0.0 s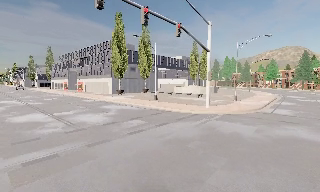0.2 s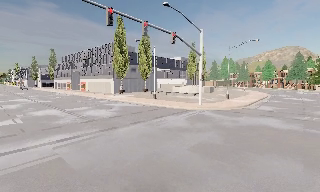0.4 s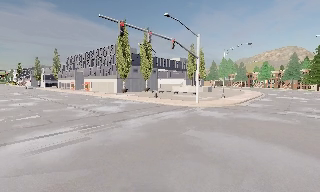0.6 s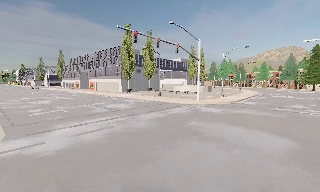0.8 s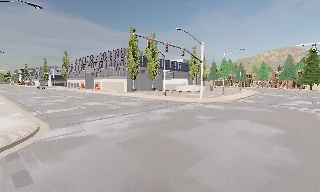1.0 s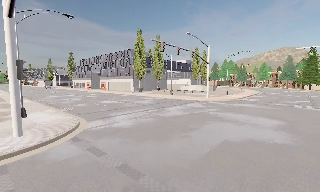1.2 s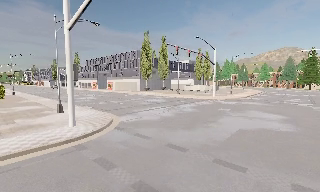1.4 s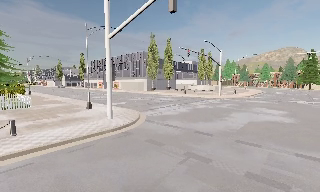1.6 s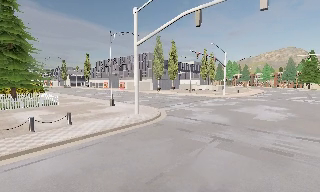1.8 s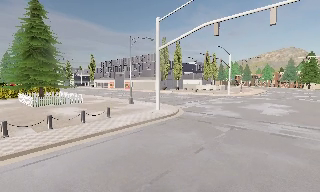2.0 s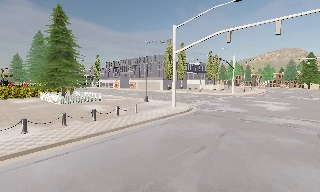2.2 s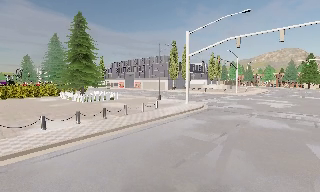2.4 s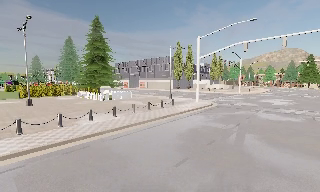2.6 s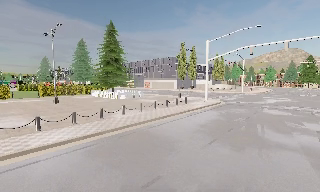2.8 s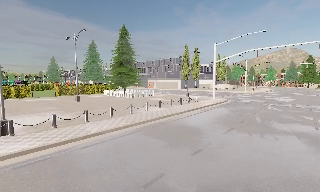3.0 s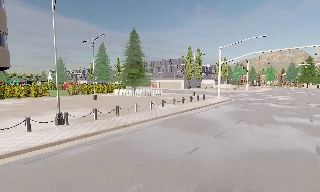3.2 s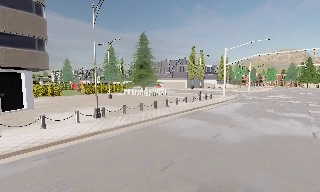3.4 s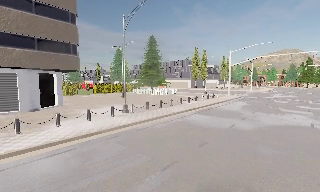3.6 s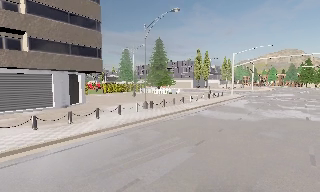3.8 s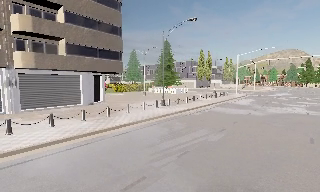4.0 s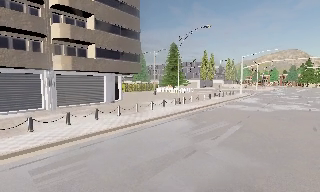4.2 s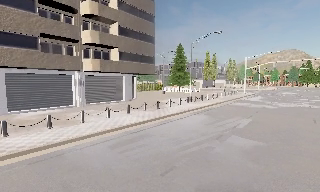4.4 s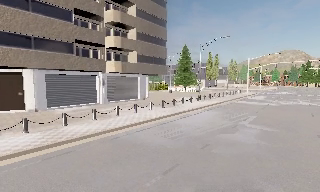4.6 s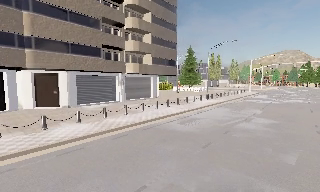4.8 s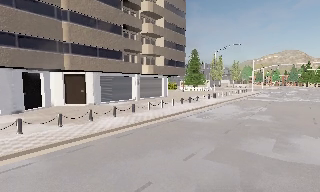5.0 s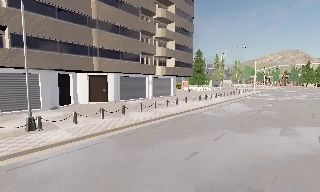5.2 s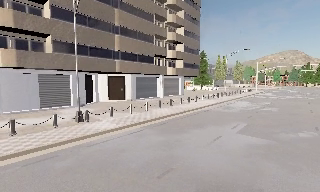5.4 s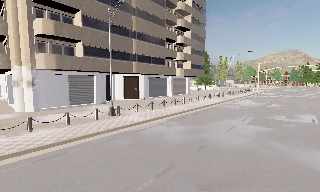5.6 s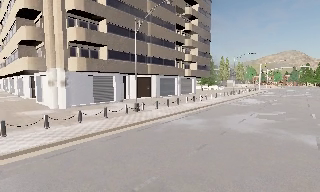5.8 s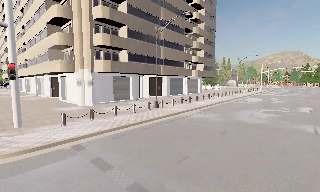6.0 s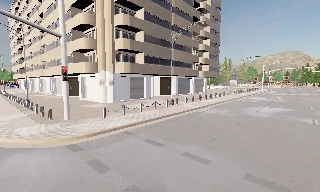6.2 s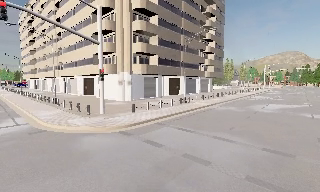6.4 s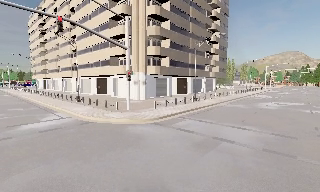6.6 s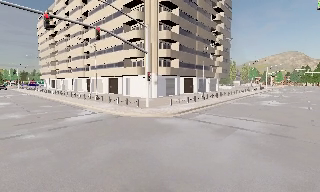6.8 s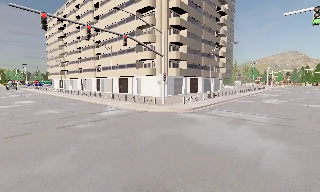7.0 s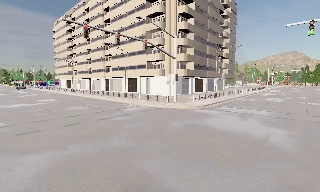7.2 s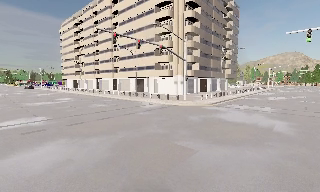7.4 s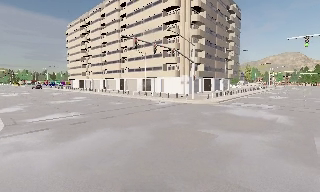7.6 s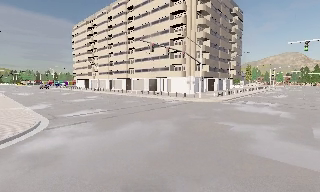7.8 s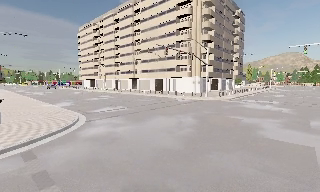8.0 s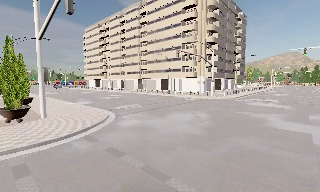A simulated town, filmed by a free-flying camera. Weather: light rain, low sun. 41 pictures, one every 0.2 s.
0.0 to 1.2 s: The camera travels backward, about 12 m, so what stands in front gets smaller.
1.2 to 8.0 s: The camera travels backward and to its left, about 80 m, so what stands in front gets smaller.
The film runs backward here.
